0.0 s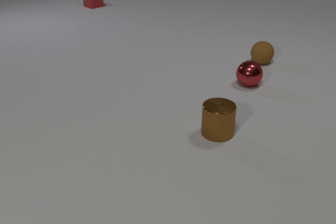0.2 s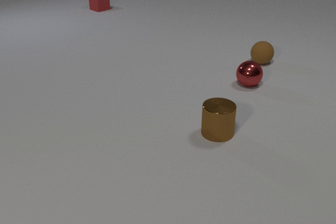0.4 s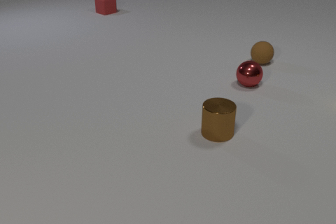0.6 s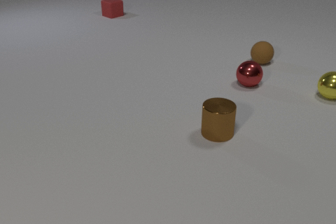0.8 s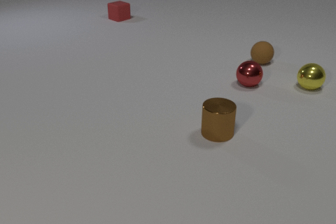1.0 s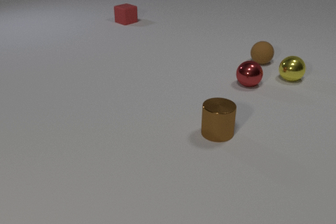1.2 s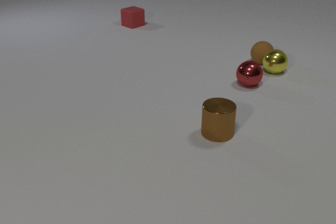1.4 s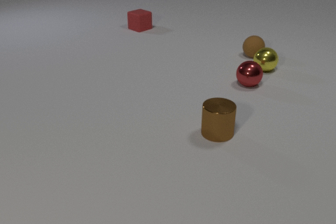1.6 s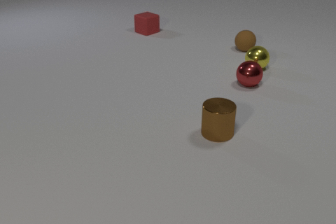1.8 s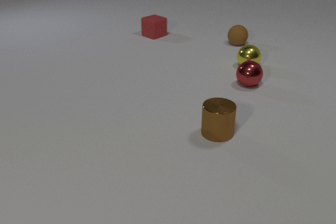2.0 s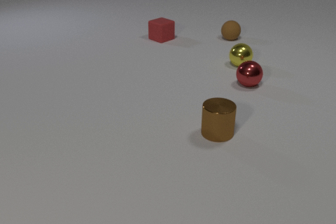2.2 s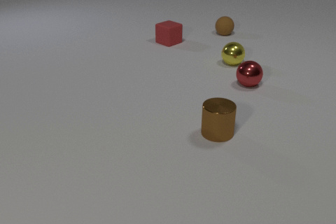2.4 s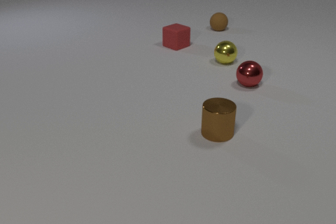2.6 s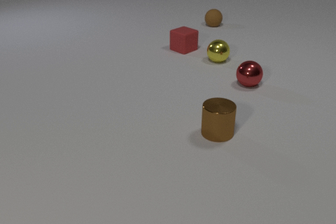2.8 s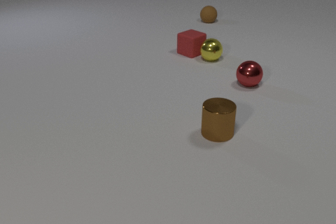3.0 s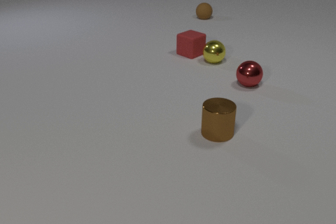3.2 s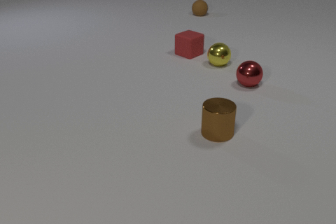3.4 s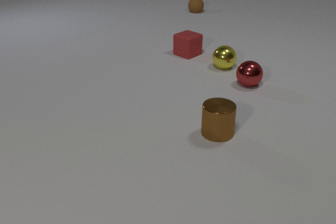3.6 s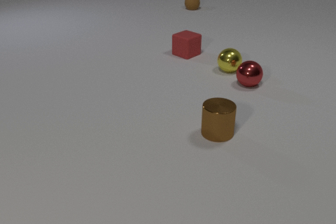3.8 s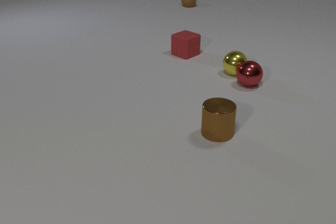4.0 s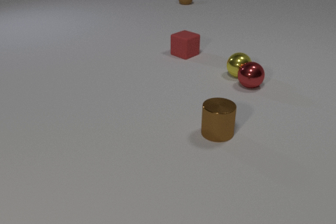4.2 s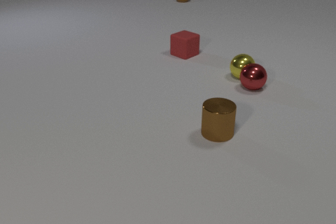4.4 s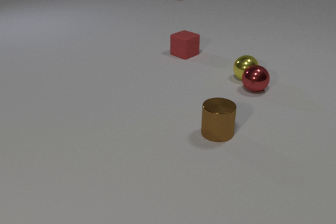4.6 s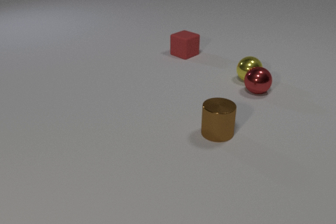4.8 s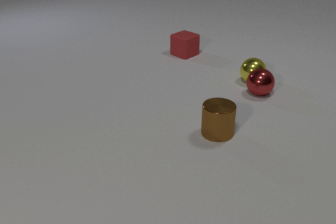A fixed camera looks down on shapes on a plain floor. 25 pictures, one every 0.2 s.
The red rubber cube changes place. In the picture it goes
toward the camera.
The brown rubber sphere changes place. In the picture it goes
away from the camera.
0.0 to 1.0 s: The yellow metal sphere comes in at the right edge, rolls to the left and away from the camera. The red rubber cube slides toward the camera and to the right.
1.0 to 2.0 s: The yellow metal sphere rolls to the left and away from the camera. The brown rubber sphere rolls away from the camera and to the left. The red rubber cube slides toward the camera and to the right. The yellow metal sphere and the brown rubber sphere collide.
2.0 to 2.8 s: The yellow metal sphere rolls to the left. The brown rubber sphere rolls away from the camera and to the left. The red rubber cube slides toward the camera and to the right.
2.8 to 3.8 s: The yellow metal sphere rolls toward the camera and to the right. The brown rubber sphere rolls away from the camera. The red rubber cube slides to the left. The yellow metal sphere and the red rubber cube collide.
3.8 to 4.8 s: The yellow metal sphere rolls to the right and toward the camera. The brown rubber sphere rolls away from the camera, leaves at the top edge. The red metal sphere rolls toward the camera and to the right. The yellow metal sphere and the red metal sphere collide.
Are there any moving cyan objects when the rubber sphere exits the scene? no.
How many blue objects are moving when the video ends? 0.
What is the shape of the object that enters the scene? sphere.
